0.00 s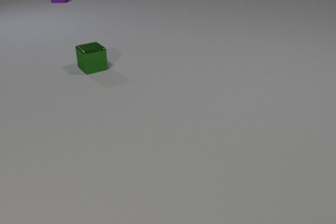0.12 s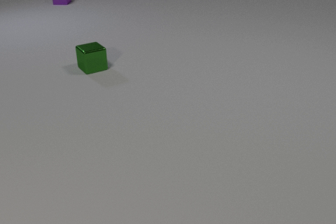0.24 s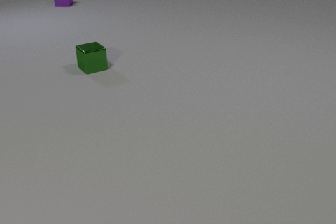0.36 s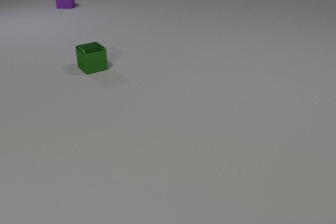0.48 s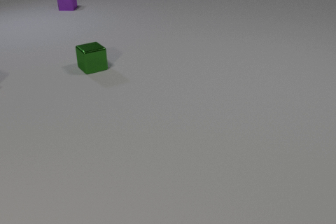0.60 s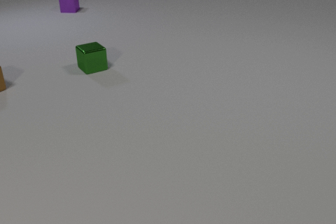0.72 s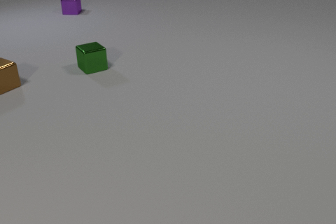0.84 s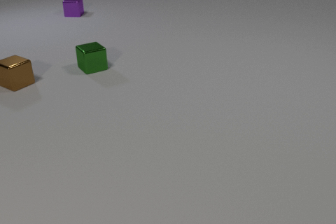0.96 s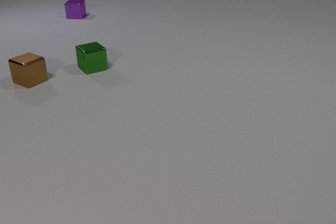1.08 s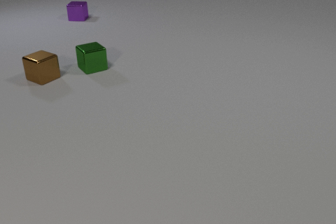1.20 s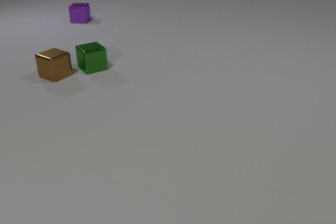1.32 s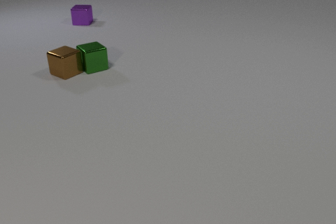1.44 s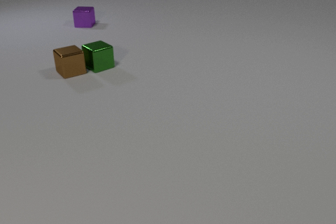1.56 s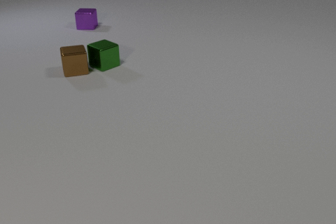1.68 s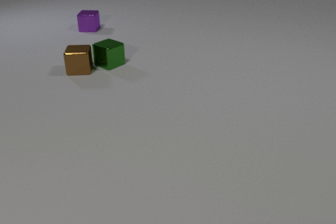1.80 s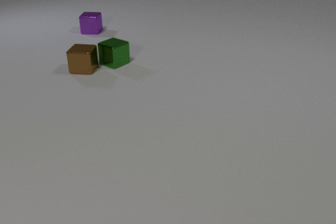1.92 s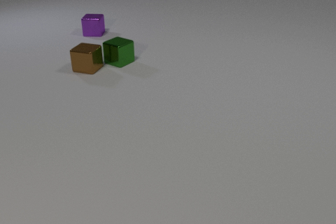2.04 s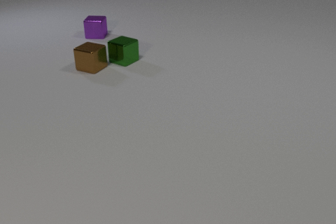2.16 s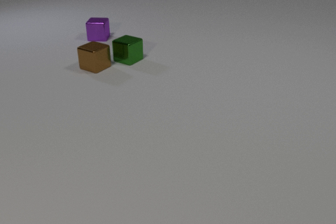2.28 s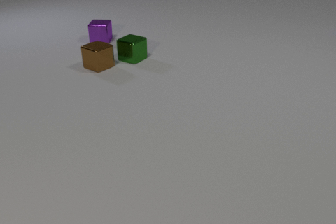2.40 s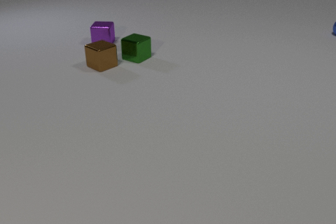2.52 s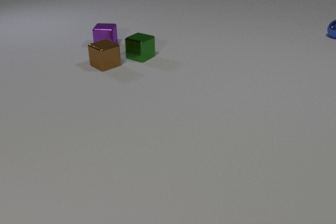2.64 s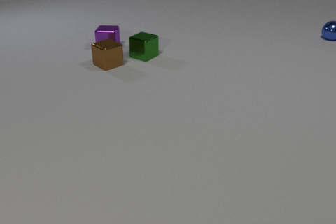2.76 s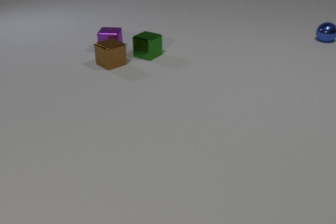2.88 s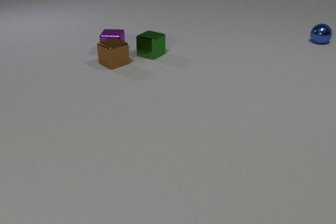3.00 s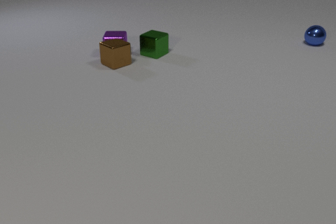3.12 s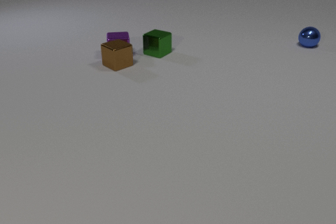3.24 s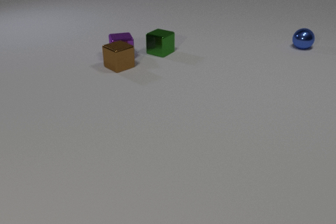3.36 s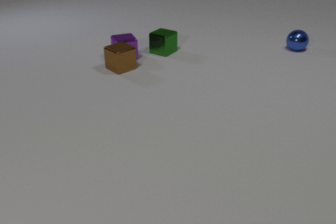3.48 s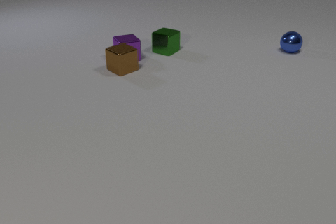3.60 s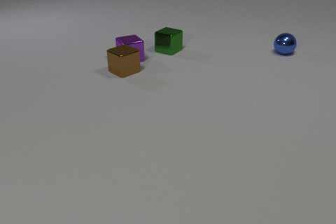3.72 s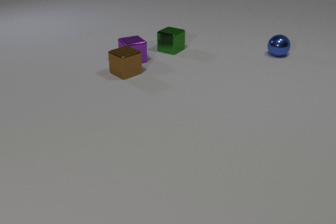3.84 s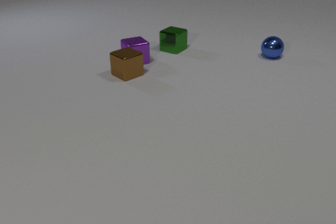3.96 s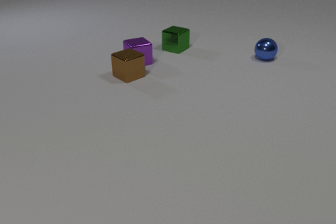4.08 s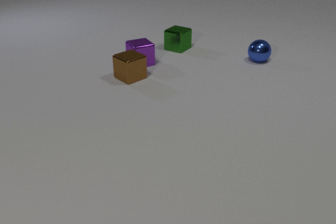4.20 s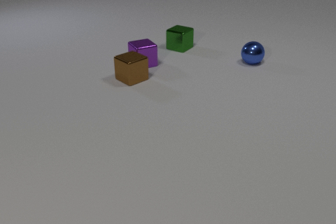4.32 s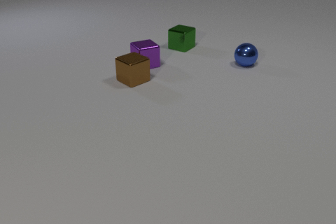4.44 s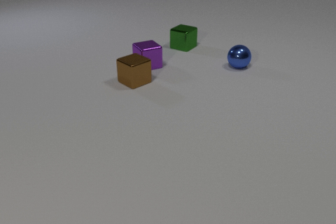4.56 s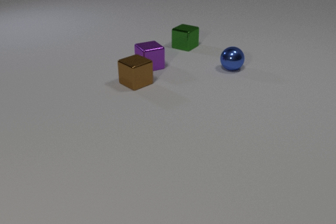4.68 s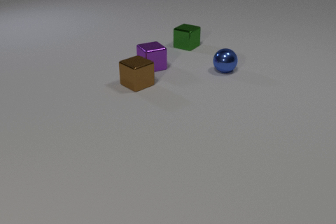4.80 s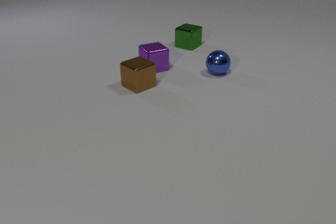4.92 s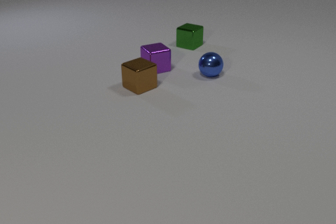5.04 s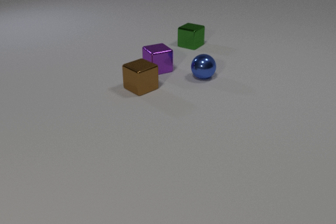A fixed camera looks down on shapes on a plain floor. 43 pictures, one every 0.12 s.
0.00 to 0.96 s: The brown metal cube comes in at the left edge, slides to the right. The purple metal cube slides toward the camera.
0.96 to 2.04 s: The brown metal cube slides to the right, spins so that its near face slides to the left, clockwise seen from above. The green metal cube slides to the right and away from the camera, spins counterclockwise seen from above by about 30 degrees, its near face sliding to the right. The purple metal cube slides toward the camera. The brown metal cube and the green metal cube collide.
2.04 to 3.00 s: The brown metal cube slides to the right, spins so that its near face slides to the left, clockwise seen from above. The green metal cube slides to the right and away from the camera. The purple metal cube slides toward the camera. The blue metal sphere comes in at the right edge, rolls toward the camera and to the left. The brown metal cube and the purple metal cube collide.
3.00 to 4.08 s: The brown metal cube slides toward the camera. The green metal cube slides to the right and away from the camera. The purple metal cube slides toward the camera and to the right, spins counterclockwise seen from above by about 30 degrees, its near face sliding to the right. The blue metal sphere rolls toward the camera and to the left.
4.08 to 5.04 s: The brown metal cube slides toward the camera and to the right. The green metal cube slides to the right and away from the camera. The purple metal cube slides to the right and toward the camera. The blue metal sphere rolls to the left and toward the camera.
How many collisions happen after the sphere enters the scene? 1.
What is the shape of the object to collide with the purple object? cube.
What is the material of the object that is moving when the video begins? metal.
